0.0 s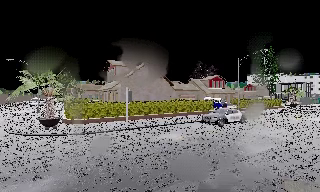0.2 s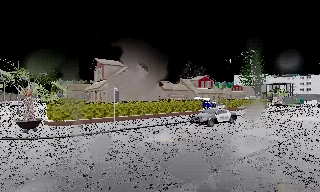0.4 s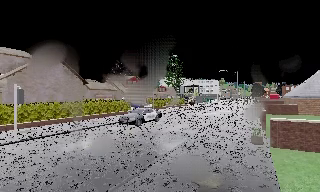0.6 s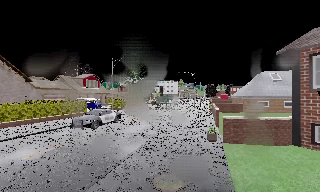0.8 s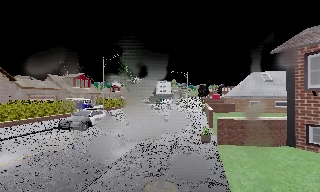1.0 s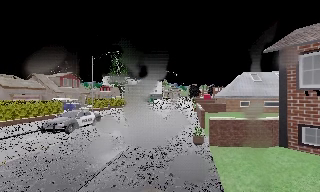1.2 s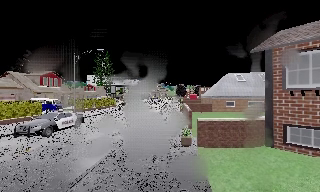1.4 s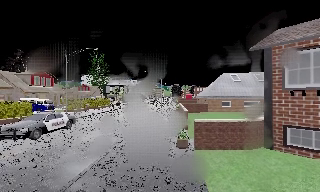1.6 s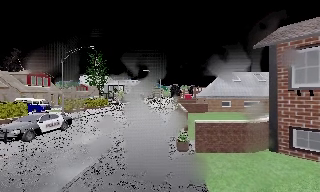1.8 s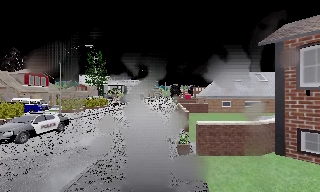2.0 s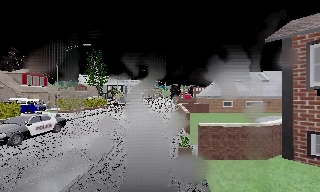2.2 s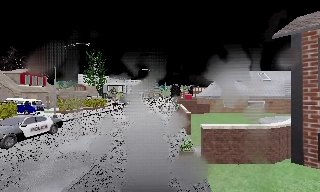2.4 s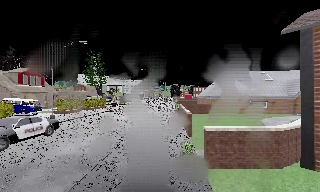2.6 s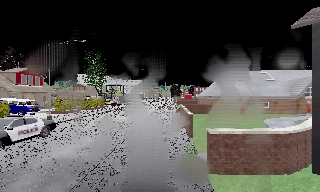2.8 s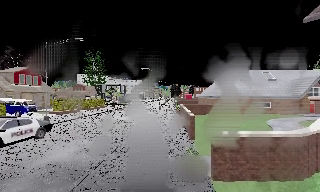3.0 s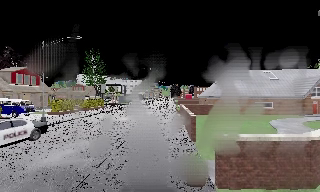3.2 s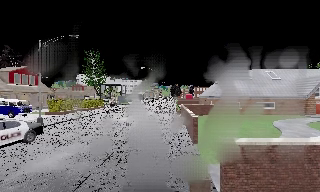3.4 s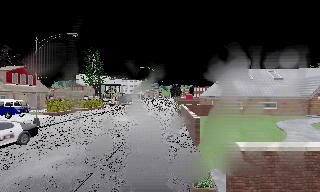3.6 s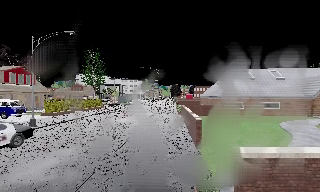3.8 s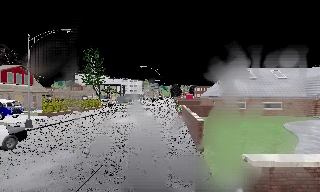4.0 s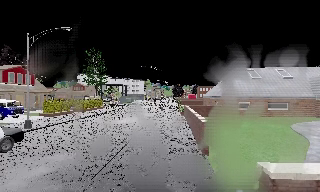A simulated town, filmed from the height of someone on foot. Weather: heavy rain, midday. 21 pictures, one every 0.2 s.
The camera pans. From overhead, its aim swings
clockwise.
The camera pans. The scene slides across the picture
to the left.
0.0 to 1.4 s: The camera swings to its right by about 55 degrees, and the scene slides to the left. It travels forward, about 3 m.
1.4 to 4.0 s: The camera travels forward, about 5 m, so what stands in front looms larger.
The film runs forward here.
